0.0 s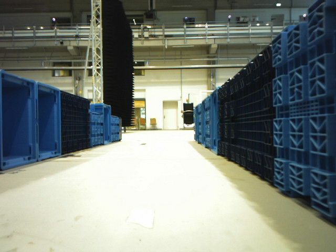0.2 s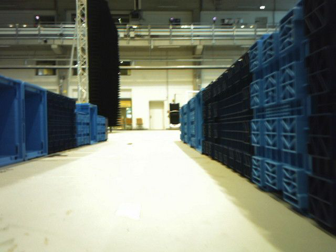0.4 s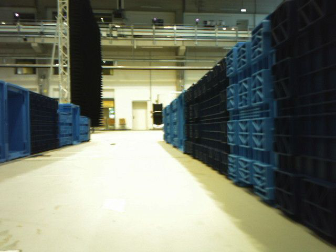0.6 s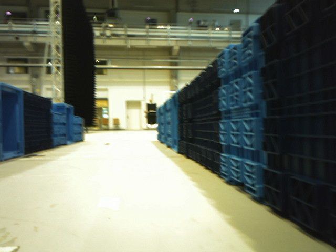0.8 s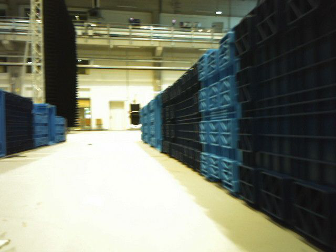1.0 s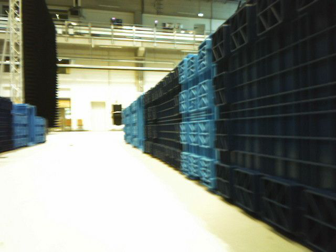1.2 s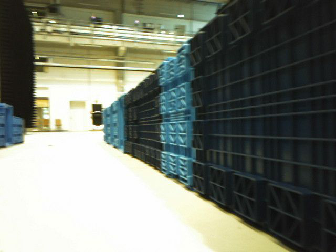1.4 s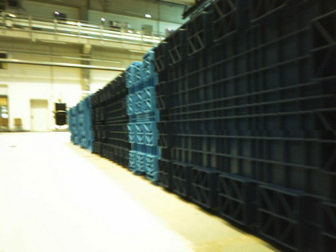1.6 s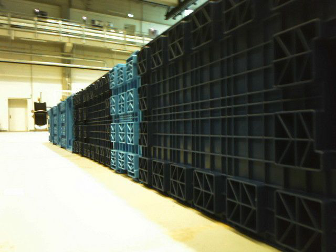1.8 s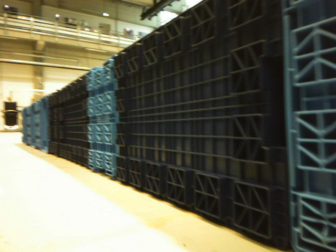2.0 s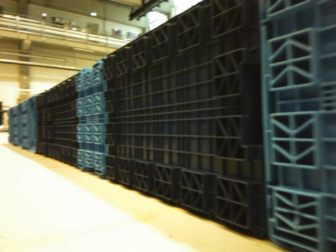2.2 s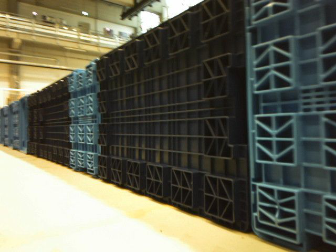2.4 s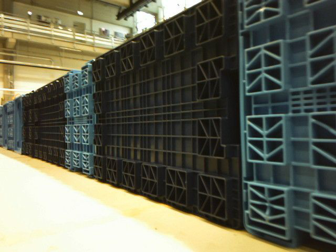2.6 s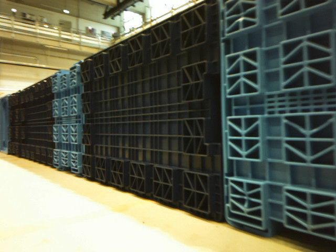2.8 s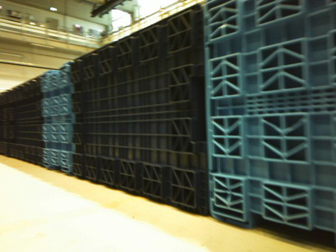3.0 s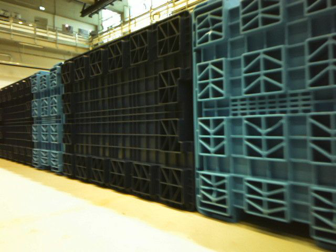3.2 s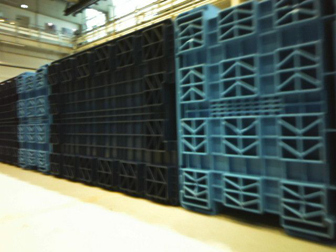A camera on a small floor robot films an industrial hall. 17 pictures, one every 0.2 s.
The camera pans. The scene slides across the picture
to the left.
The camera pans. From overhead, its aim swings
clockwise.
0.0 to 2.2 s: The scene slides to the left, as the camera pans about 35 degrees to its right. It travels backward, about 0.4 m.
2.2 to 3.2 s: The camera travels backward, about 0.1 m, so what stands in front gets smaller.
The film runs backward here.
